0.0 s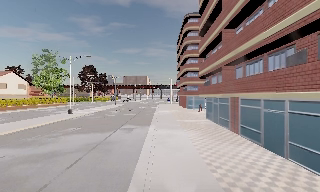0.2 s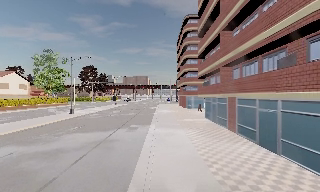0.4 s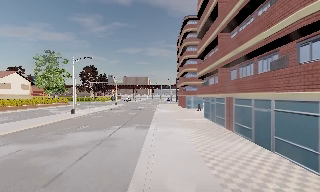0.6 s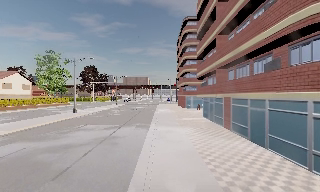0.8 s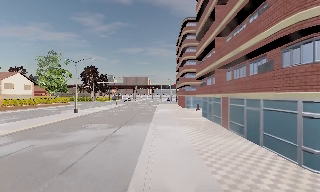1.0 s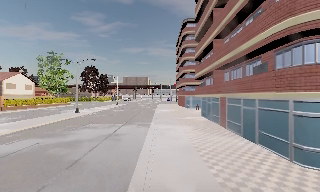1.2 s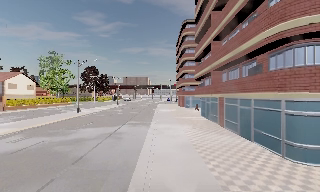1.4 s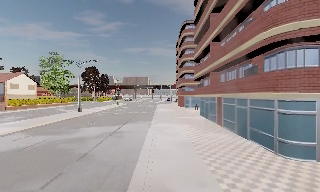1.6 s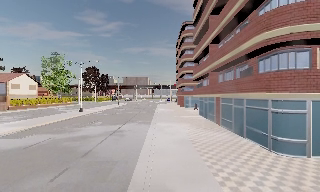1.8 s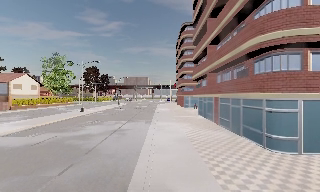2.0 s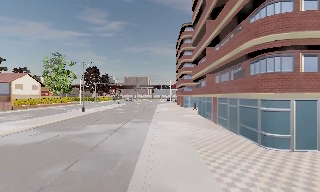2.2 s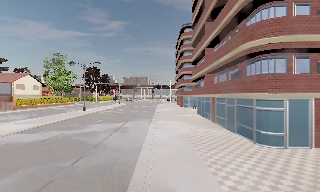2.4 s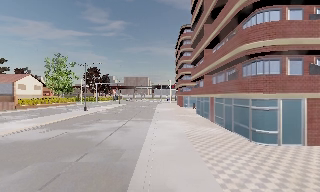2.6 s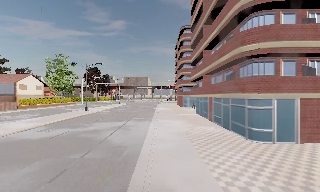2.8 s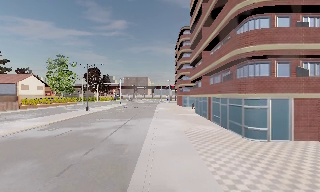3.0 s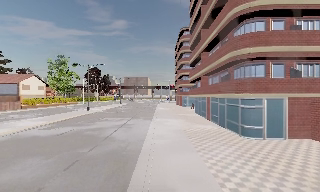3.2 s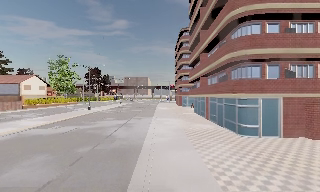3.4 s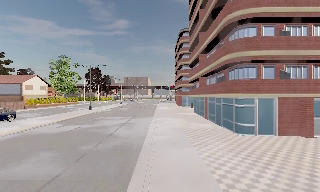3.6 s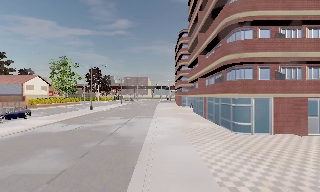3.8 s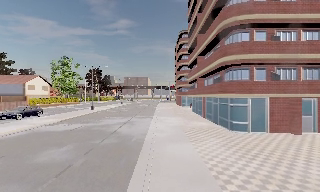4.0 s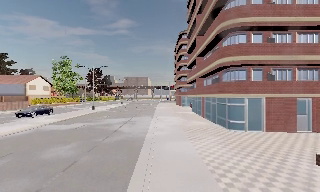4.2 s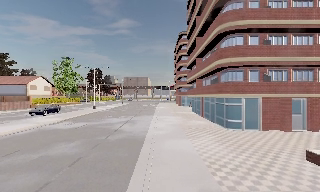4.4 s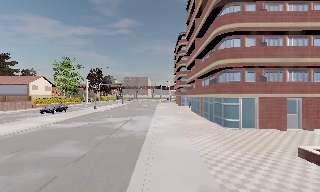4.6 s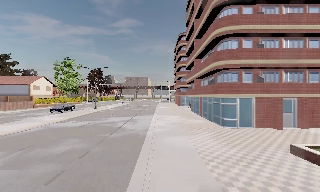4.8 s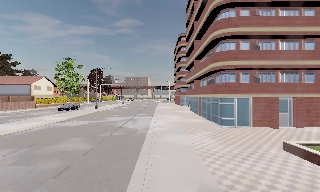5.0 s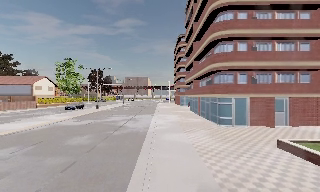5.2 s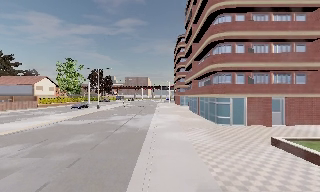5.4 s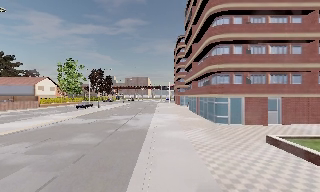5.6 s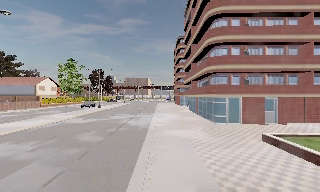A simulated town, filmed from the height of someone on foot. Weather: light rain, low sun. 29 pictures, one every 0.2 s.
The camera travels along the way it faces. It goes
backward.
0.0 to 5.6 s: The camera travels backward, about 11 m, so what stands in front gets smaller.
The film runs backward here.
